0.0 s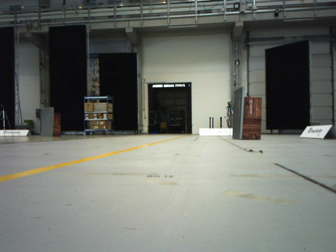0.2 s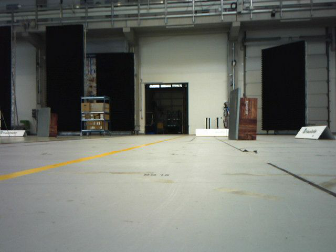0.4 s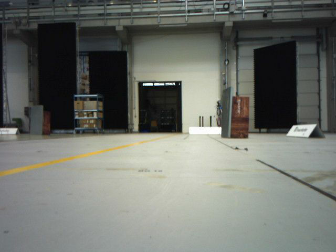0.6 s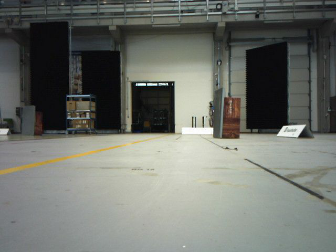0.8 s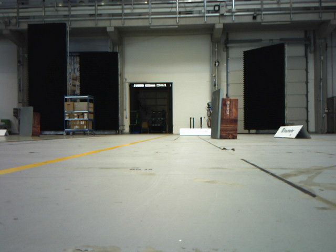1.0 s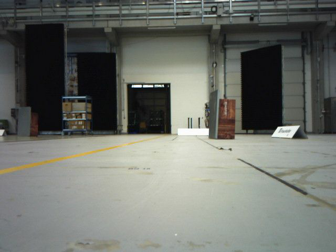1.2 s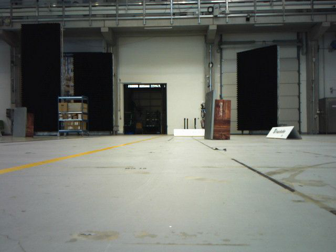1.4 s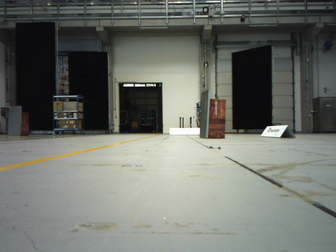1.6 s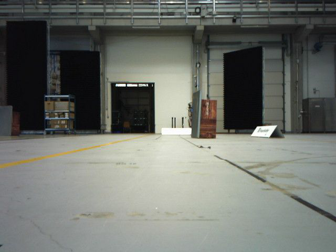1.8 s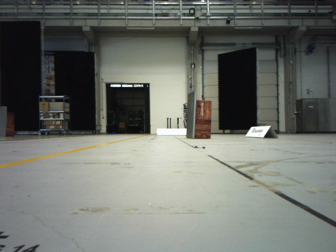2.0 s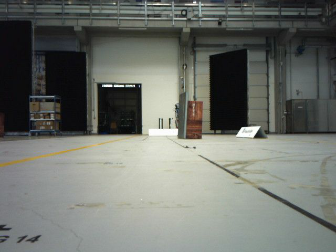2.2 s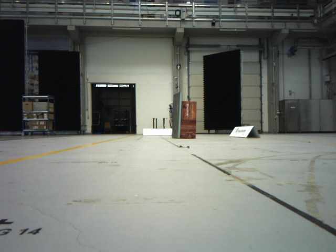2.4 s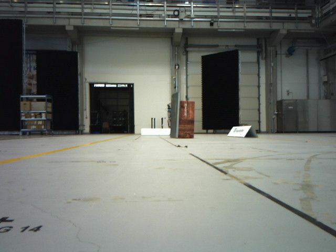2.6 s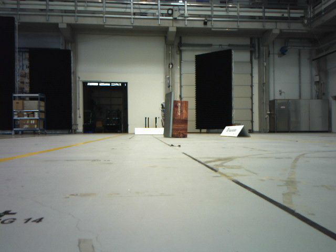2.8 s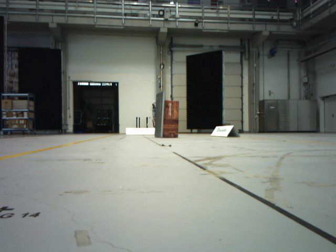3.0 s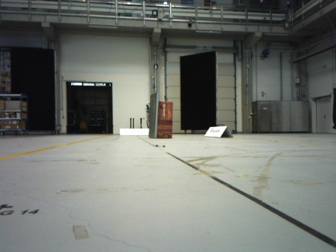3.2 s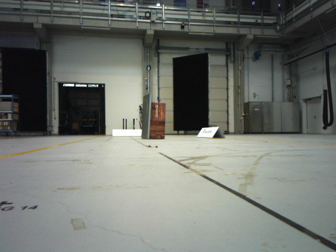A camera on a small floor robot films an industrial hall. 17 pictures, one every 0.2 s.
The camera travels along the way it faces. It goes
backward.
0.0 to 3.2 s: The camera pans to its right, which is clockwise from overhead, by about 20 degrees. It travels backward, about 0.6 m, so what stands in front gets smaller.
The film runs backward here.
